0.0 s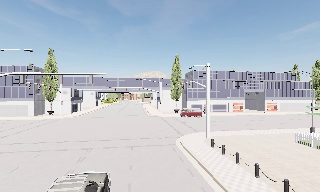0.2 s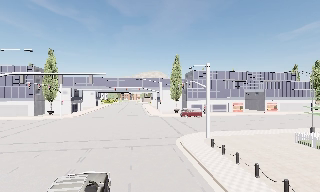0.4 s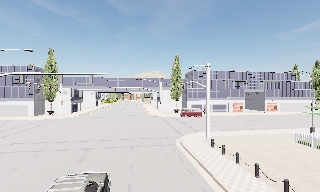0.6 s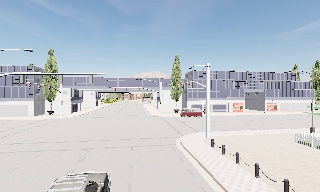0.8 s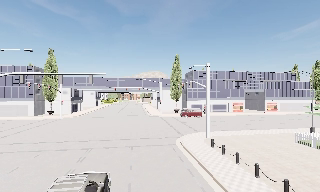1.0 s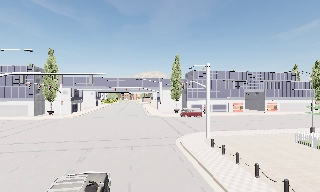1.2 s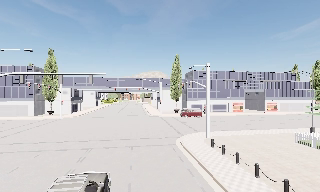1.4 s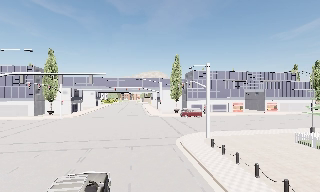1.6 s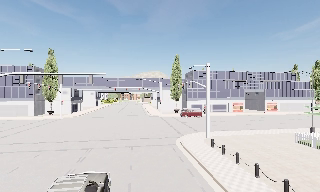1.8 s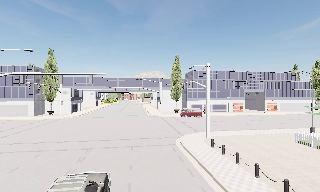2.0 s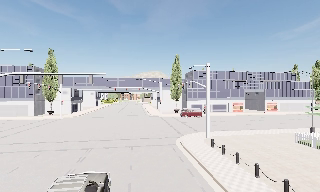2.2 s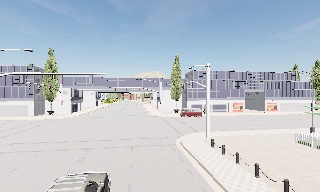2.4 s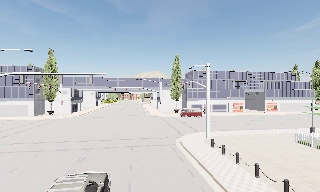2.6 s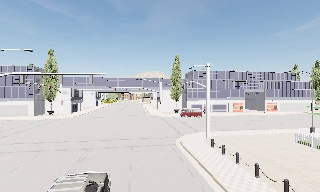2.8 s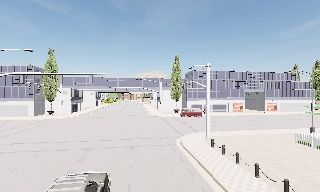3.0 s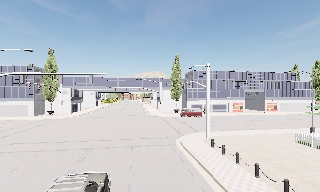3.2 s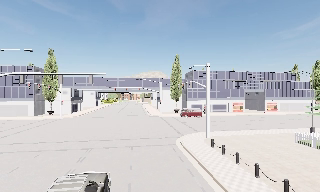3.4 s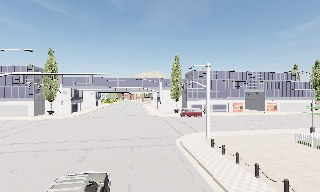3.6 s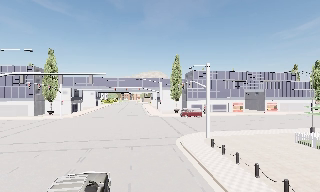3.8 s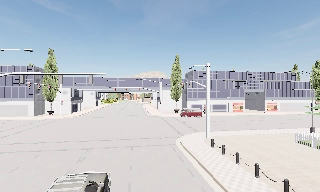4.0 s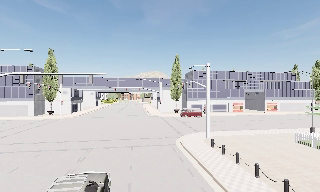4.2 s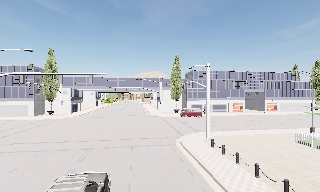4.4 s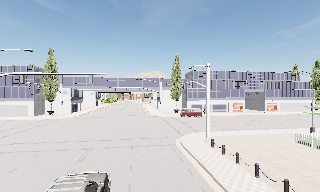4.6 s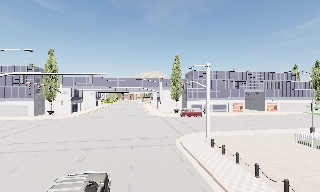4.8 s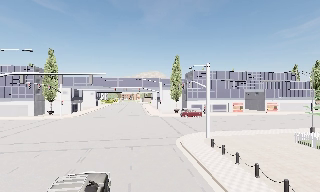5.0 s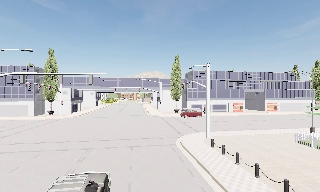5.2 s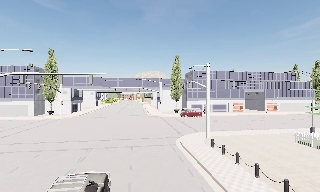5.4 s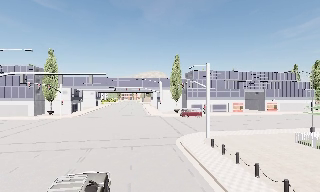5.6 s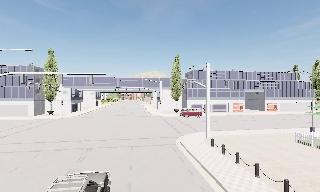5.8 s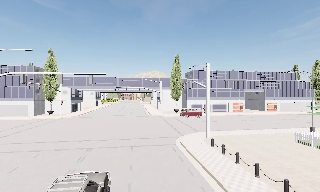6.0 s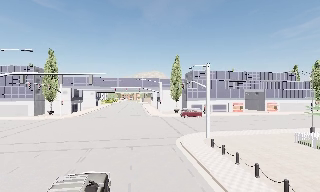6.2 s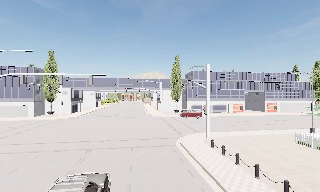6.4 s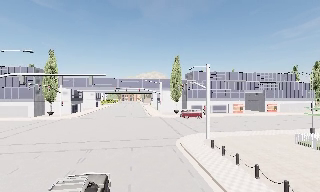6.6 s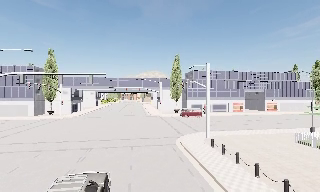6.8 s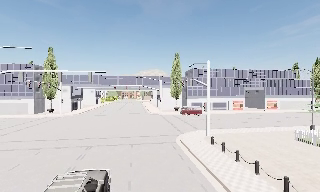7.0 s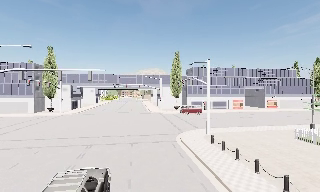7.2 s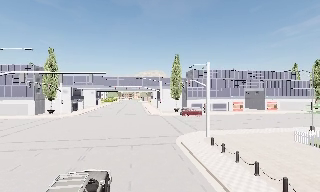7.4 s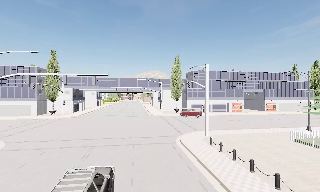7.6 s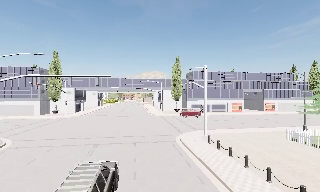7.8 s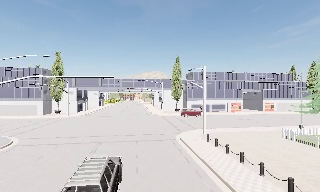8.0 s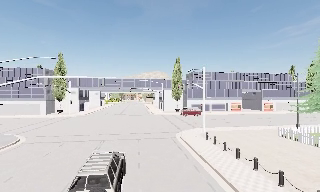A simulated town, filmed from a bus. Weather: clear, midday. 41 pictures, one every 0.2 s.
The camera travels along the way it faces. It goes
backward.
0.0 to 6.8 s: The camera keeps its place and its aim.
6.8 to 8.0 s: The camera travels backward, about 2.5 m, so what stands in front gets smaller. It gains speed.
The film runs backward here.
